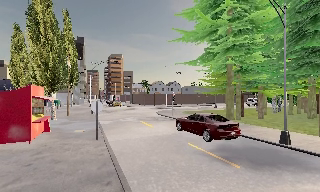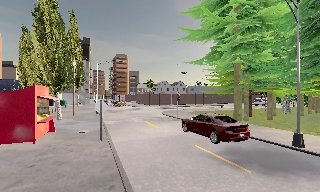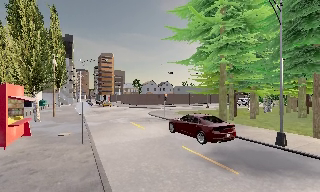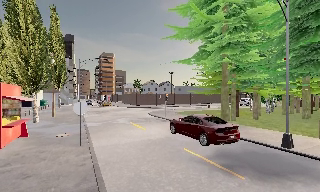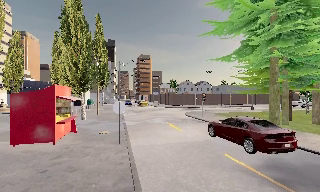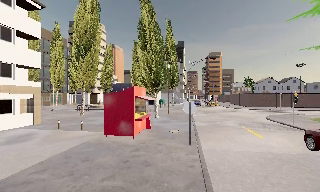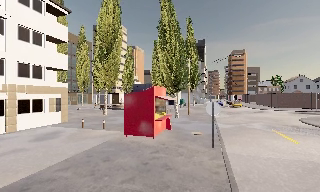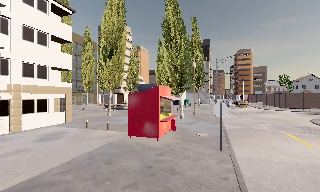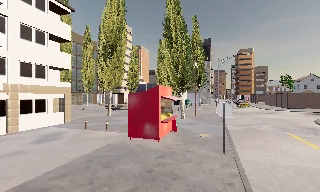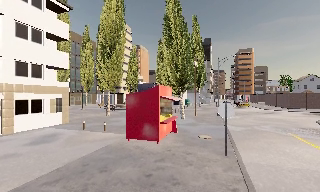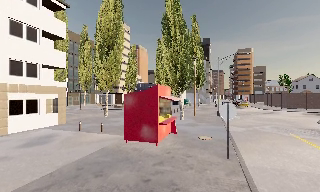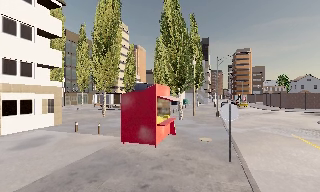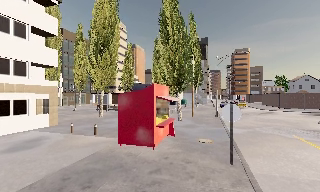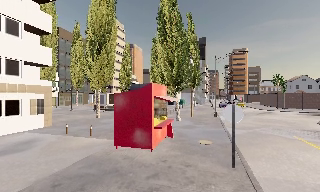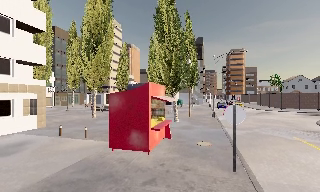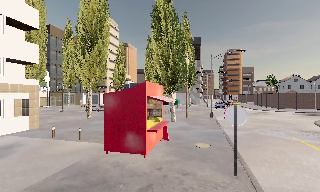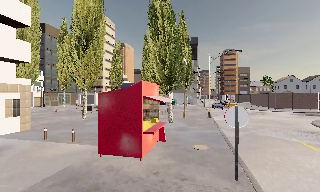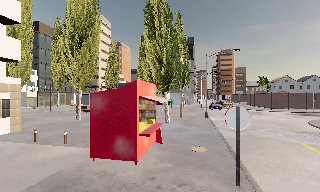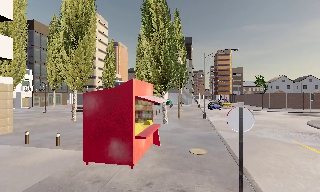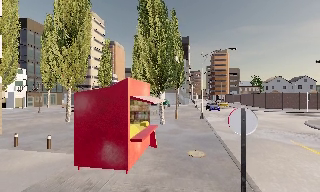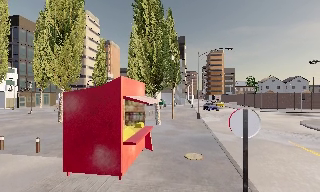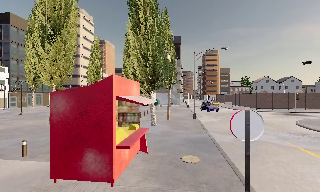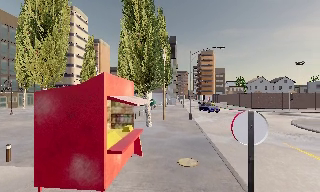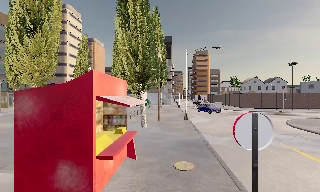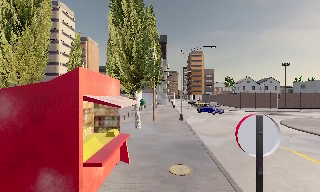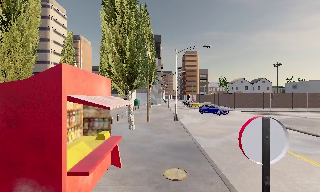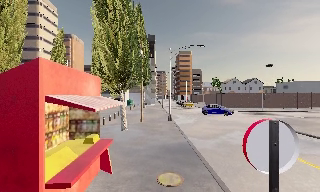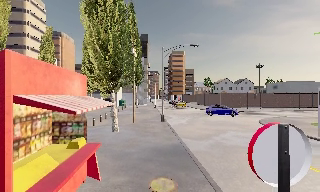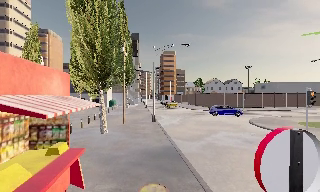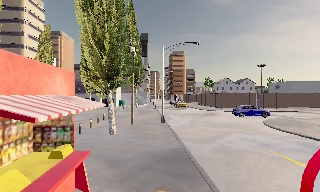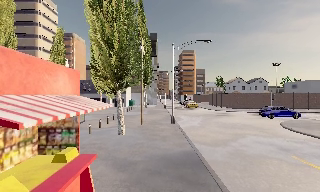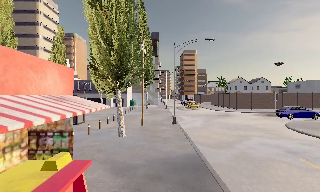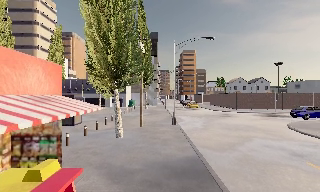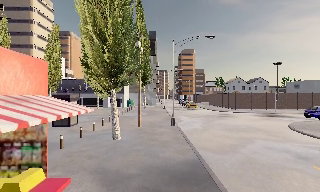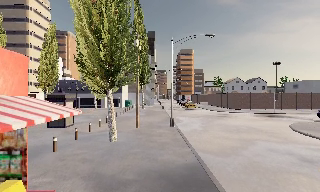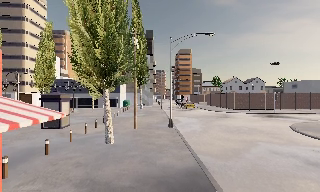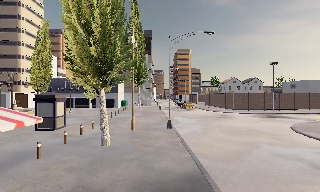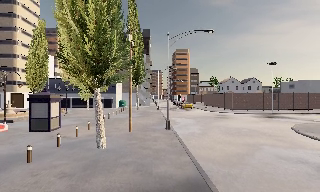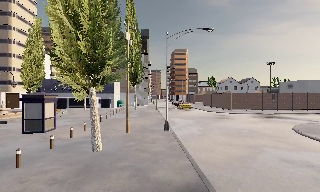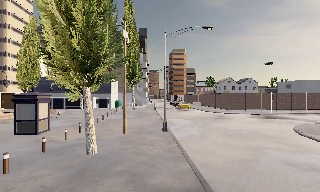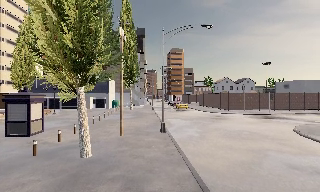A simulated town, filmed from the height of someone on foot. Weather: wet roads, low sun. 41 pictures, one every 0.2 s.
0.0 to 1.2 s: The scene slides to the right, as the camera pans about 40 degrees to its left. It travels forward, about 2 m.
1.2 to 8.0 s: The camera swings to its right by about 20 degrees, and the scene slides to the left. It travels forward, about 11 m, so what stands in front looms larger.
The film runs forward here.
